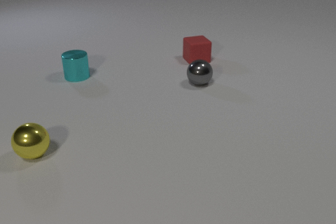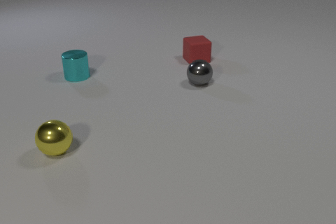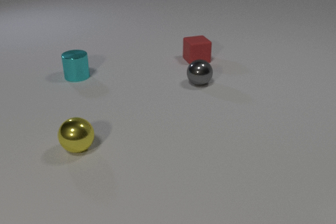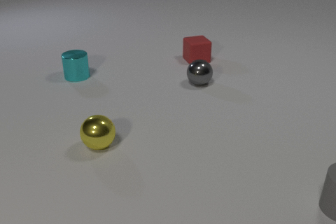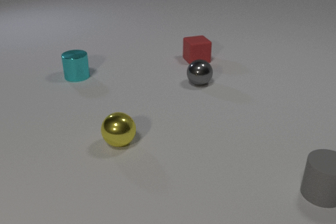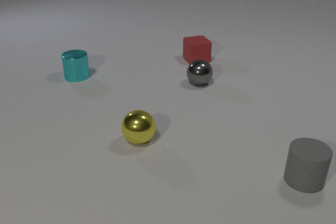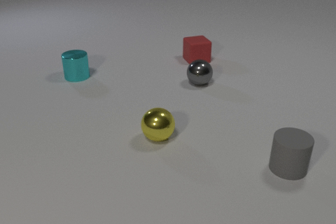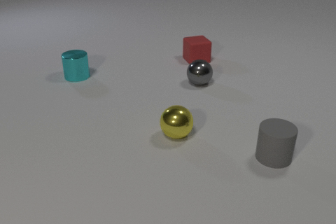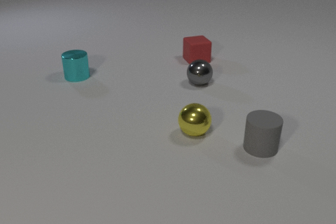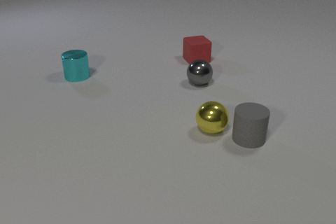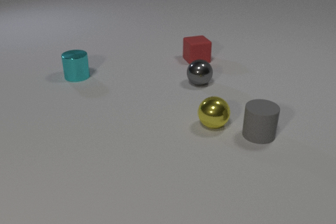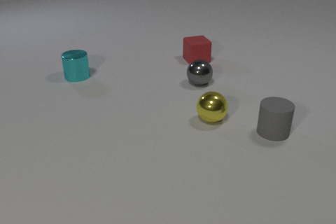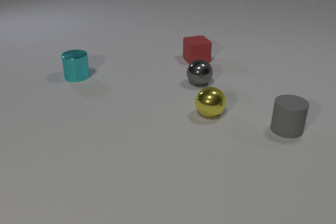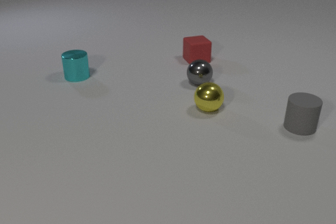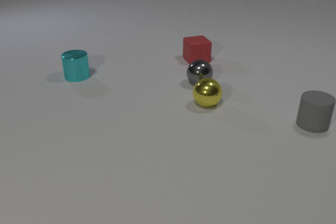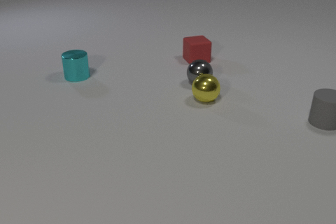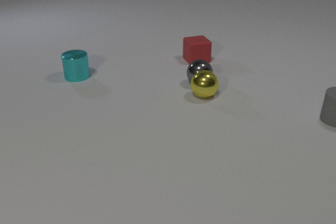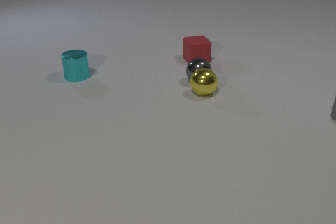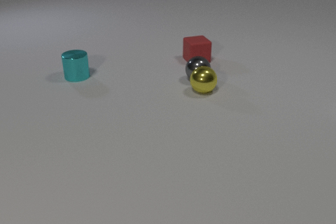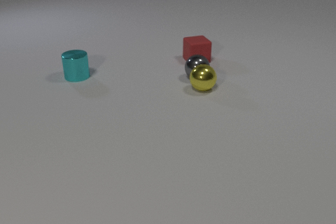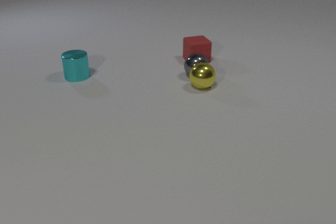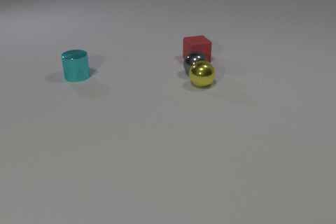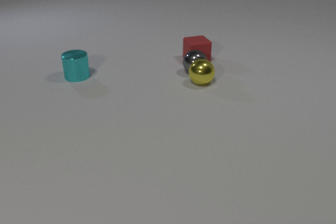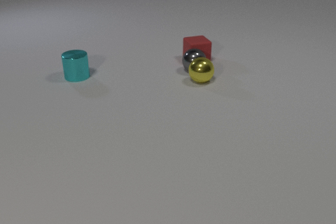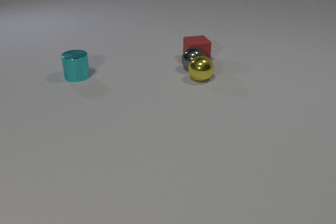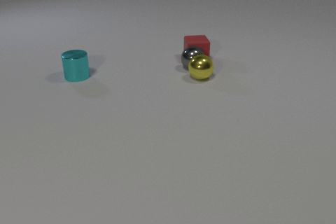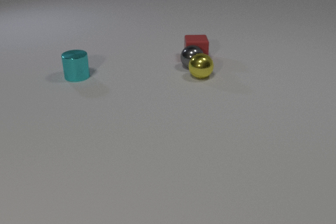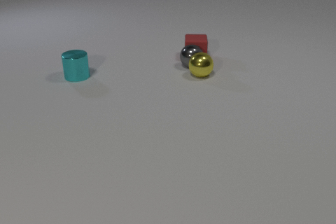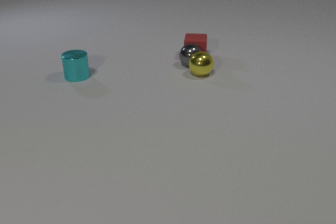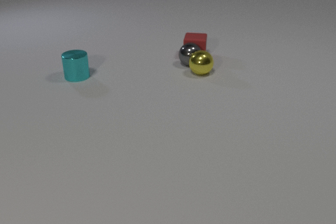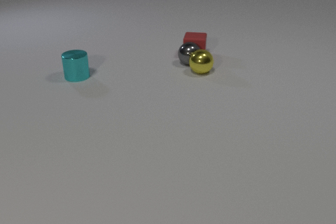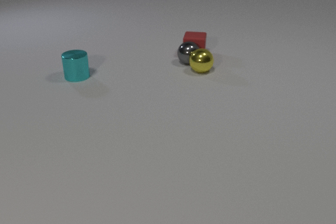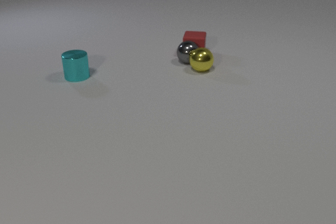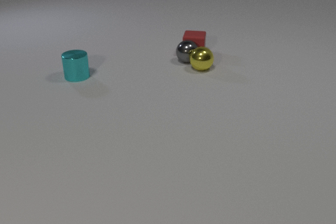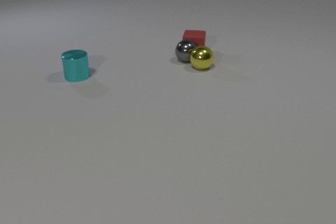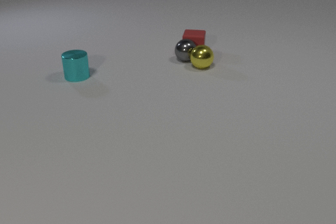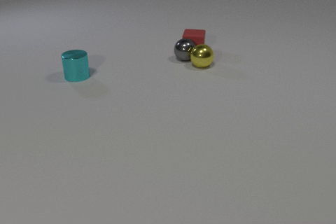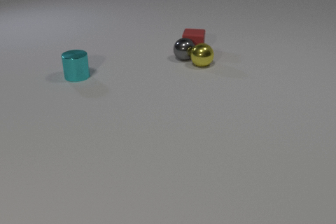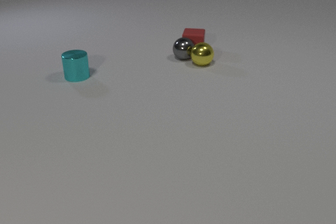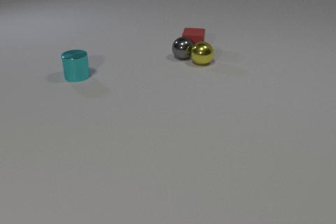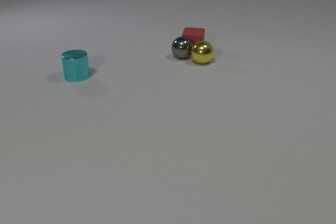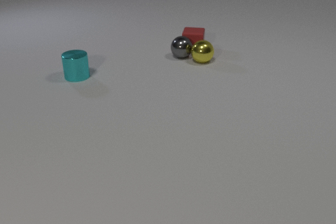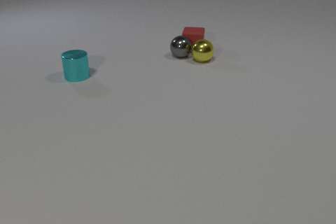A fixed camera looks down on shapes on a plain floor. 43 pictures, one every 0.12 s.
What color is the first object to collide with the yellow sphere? gray.
How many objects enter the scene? 1.
Are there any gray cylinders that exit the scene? yes.
0.00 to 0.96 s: The gray rubber cylinder comes in at the right edge, slides to the left and away from the camera. The yellow metal sphere rolls to the right.
0.96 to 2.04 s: The gray rubber cylinder slides away from the camera and to the right. The yellow metal sphere rolls away from the camera. The gray rubber cylinder and the yellow metal sphere collide. The yellow metal sphere and the gray metal sphere collide.
2.04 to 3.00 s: The gray rubber cylinder leaves at the right edge. The yellow metal sphere rolls away from the camera. The gray metal sphere rolls away from the camera. The gray metal sphere and the red rubber cube collide.
3.00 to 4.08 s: The yellow metal sphere rolls away from the camera. The gray metal sphere rolls away from the camera. The red rubber cube slides away from the camera.
4.08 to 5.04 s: The yellow metal sphere rolls away from the camera. The gray metal sphere rolls away from the camera and to the left. The red rubber cube slides away from the camera.
